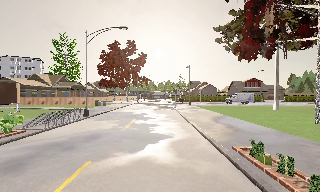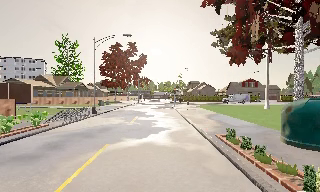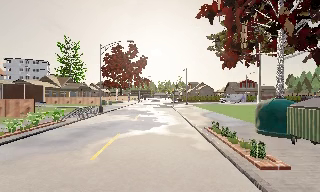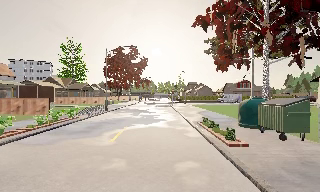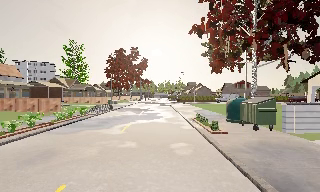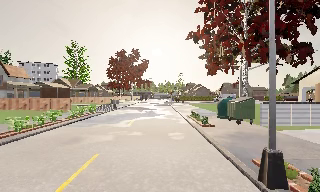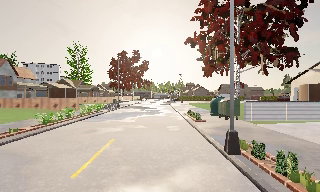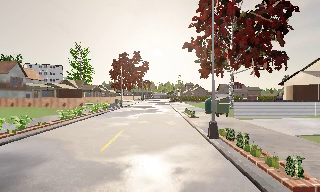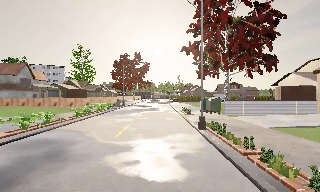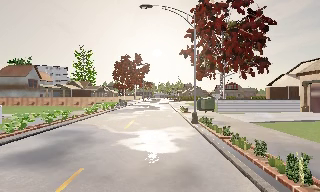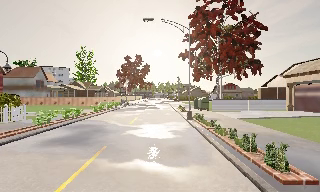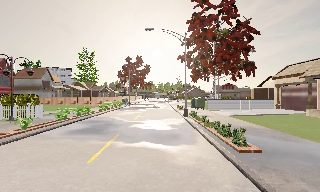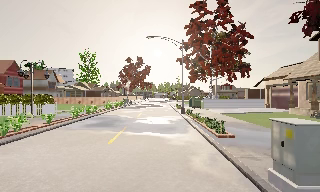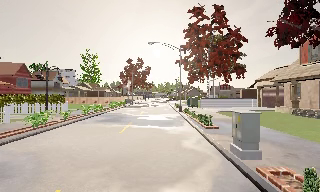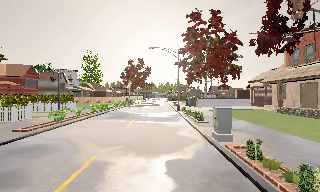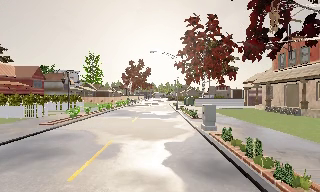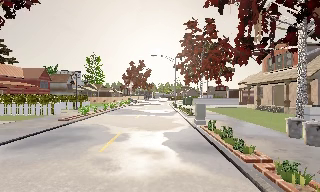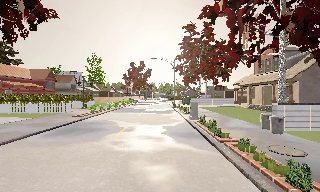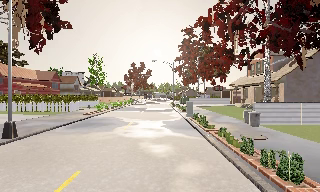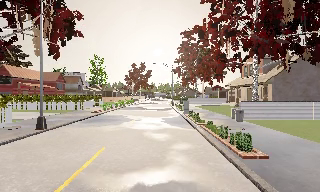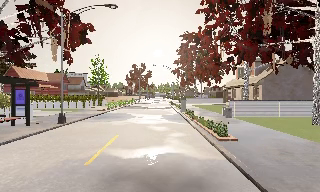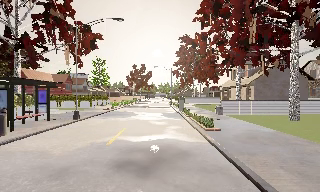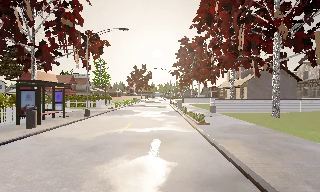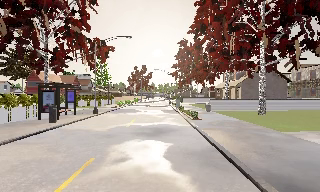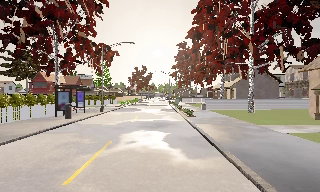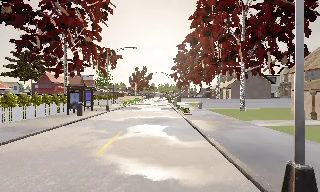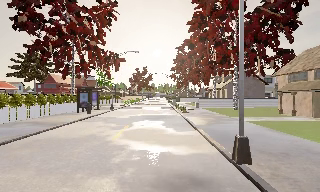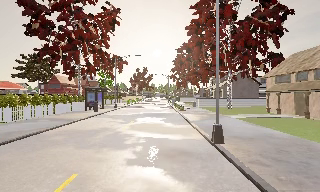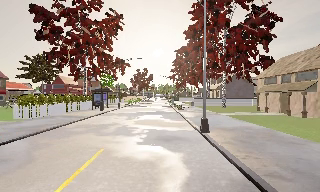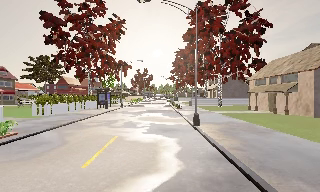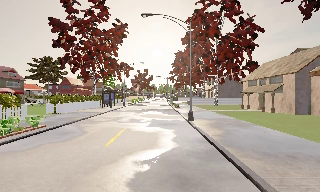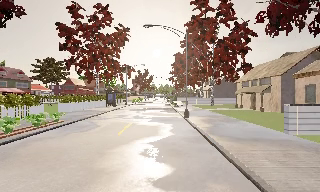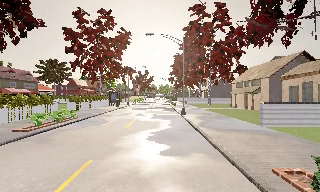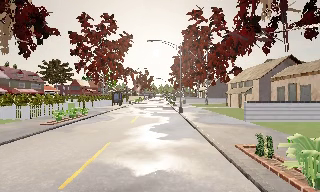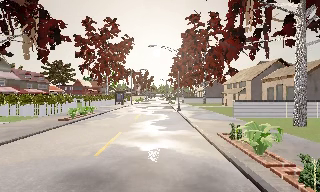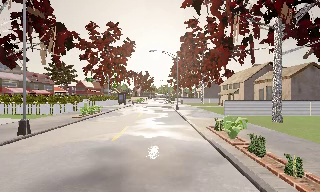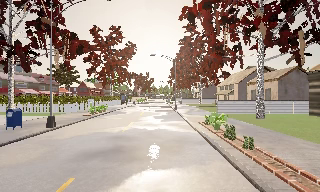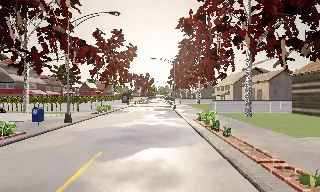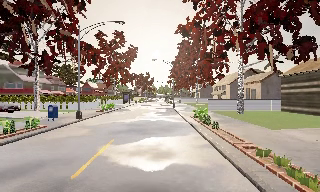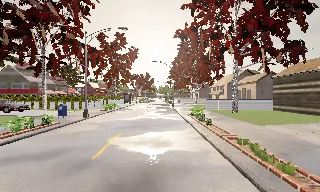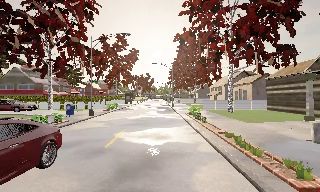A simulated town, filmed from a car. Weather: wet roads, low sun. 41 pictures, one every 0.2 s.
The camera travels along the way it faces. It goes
backward.
0.0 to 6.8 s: The camera travels backward, about 60 m, so what stands in front gets smaller.
6.8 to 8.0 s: The camera travels backward, about 9 m, so what stands in front gets smaller. It loses speed.
The film runs backward here.
